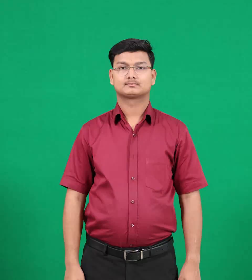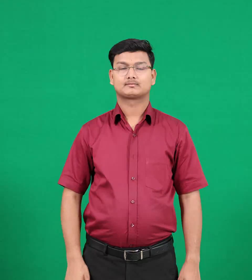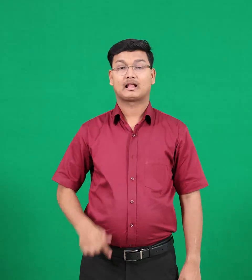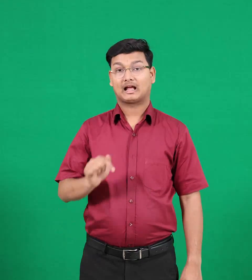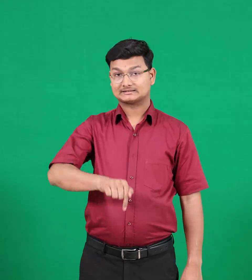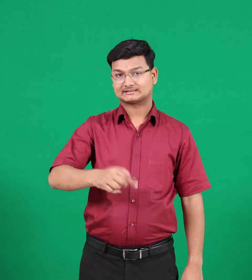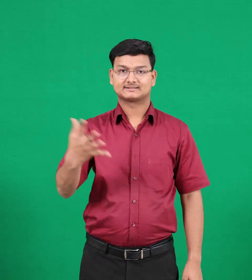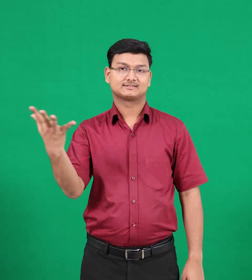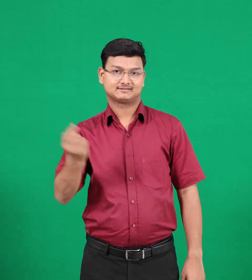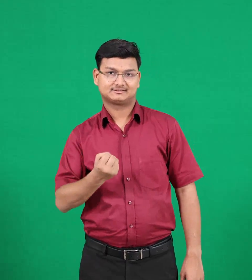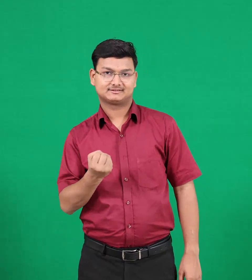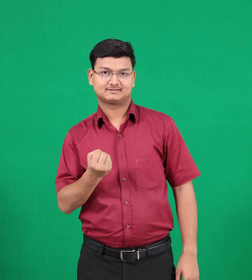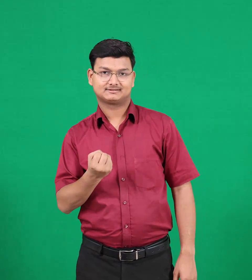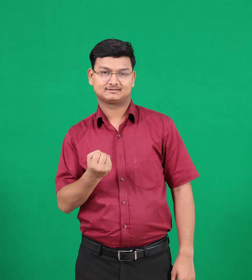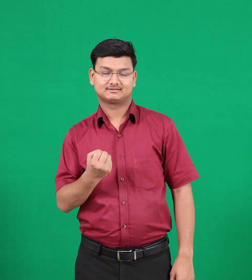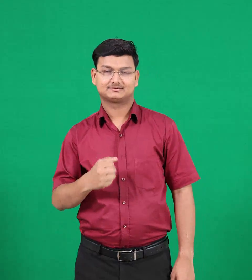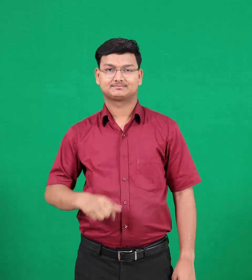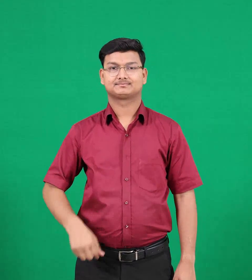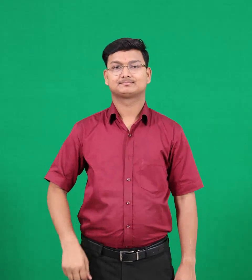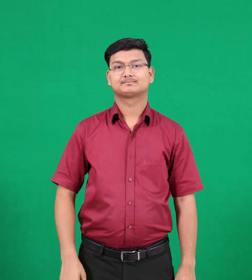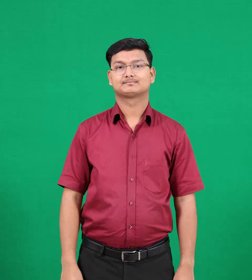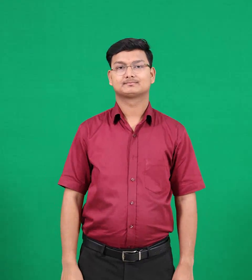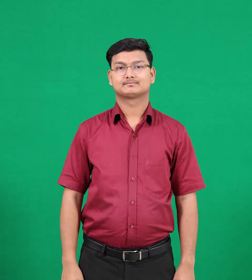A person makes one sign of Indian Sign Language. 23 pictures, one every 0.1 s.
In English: buying
